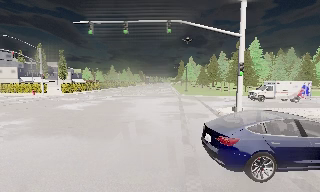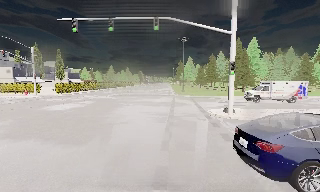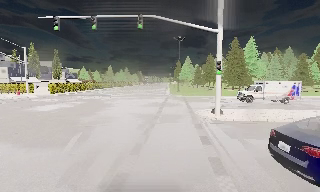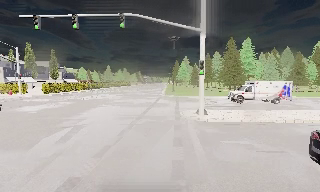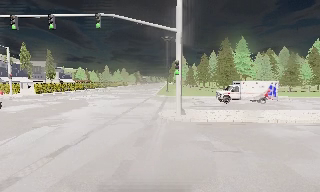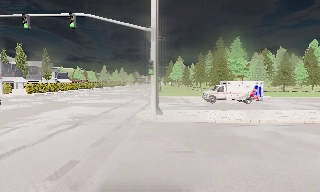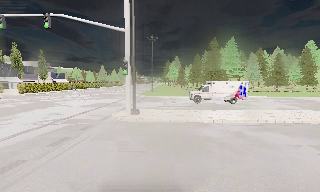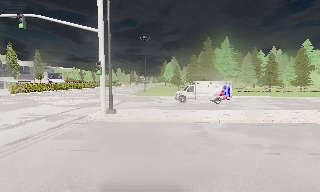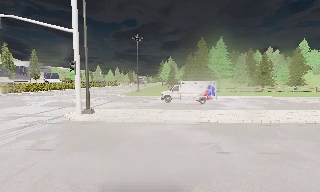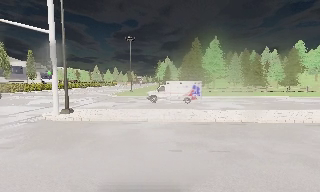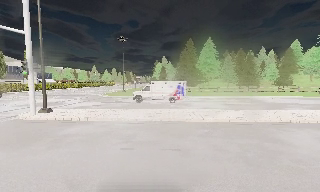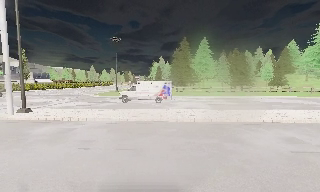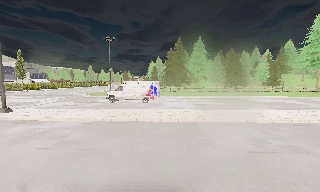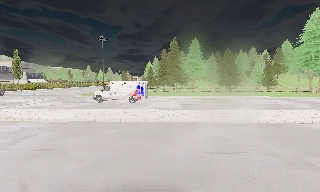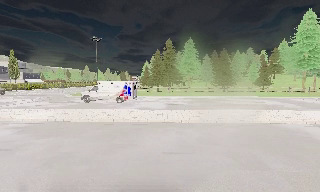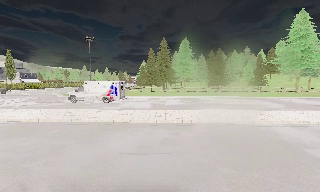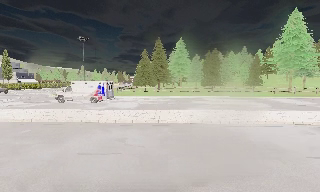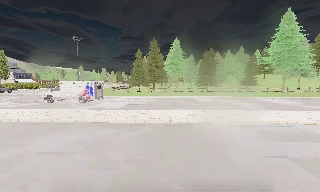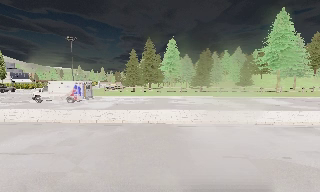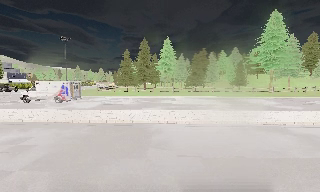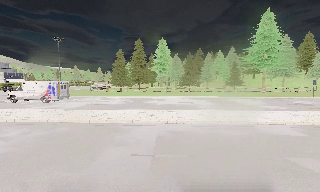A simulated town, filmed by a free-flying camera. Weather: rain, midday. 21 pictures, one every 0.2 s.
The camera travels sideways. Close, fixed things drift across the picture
to the left.
0.0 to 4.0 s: The camera travels to its right, about 30 m, so close, fixed things drift to the left.
The film runs forward here.
